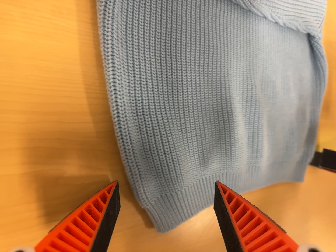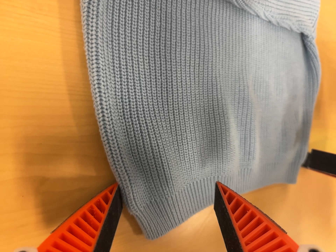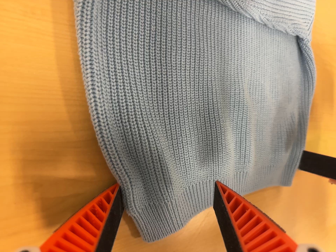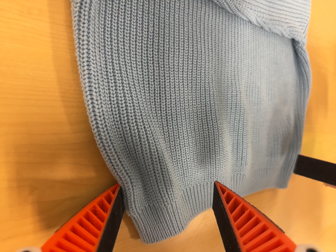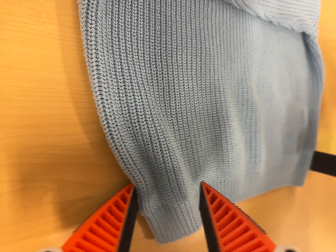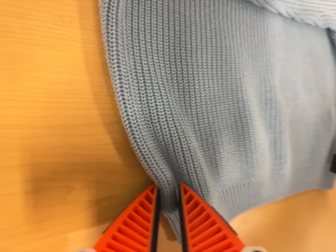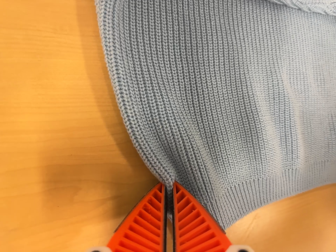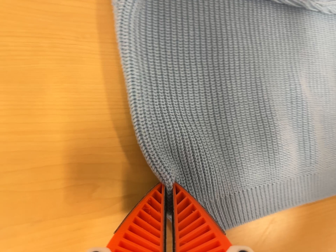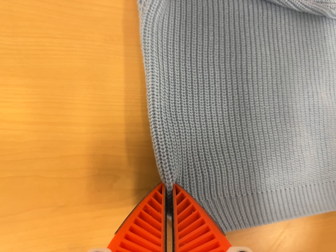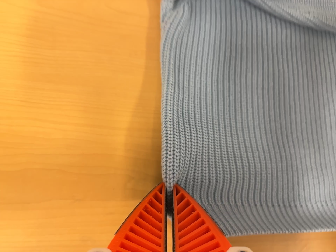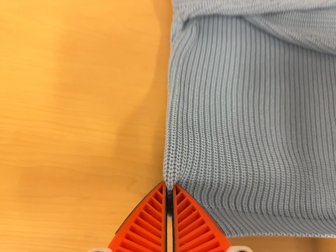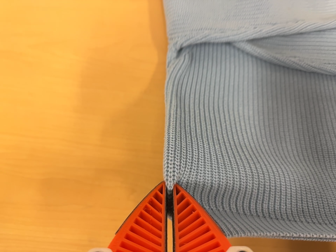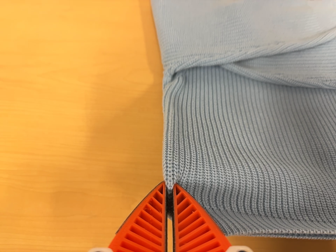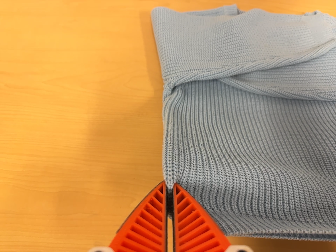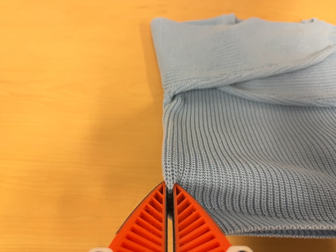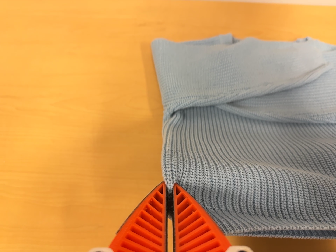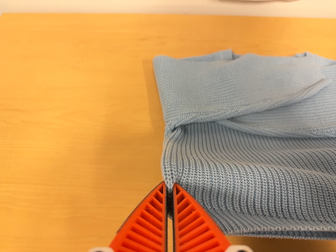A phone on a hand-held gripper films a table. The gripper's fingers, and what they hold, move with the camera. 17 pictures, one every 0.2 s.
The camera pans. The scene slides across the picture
to the right.
The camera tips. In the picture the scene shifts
downward.
0.0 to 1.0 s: The camera shifts only a little, or ends up much as it began.
1.0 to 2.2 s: The camera pans to its left by about 30 degrees. It travels backward, to its right and toward the bottom of its view, about 12 cm, so what stands in front gets smaller. Its aim tips toward the top of its view by about 20 degrees, and the scene shifts downward.
2.2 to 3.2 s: The camera travels backward, about 9 cm, so what stands in front gets smaller. Its aim tips toward the top of its view by about 10 degrees, and the scene shifts downward.
The film runs forward here.
